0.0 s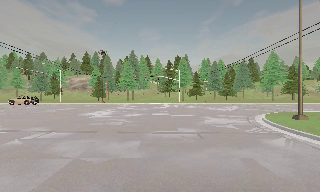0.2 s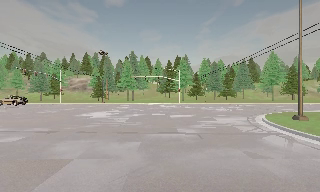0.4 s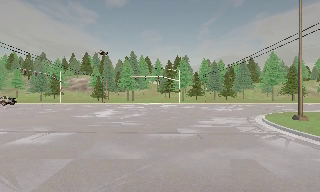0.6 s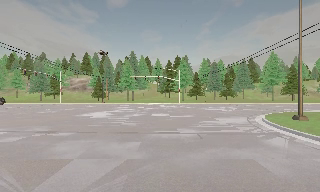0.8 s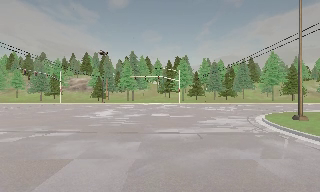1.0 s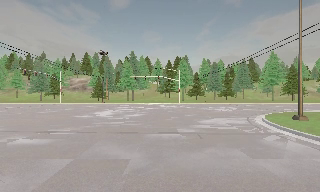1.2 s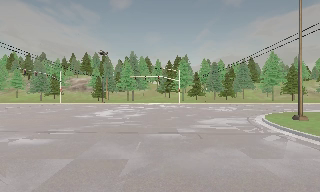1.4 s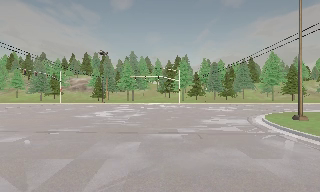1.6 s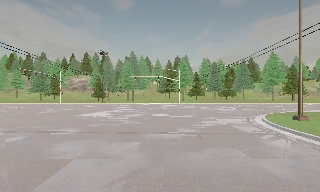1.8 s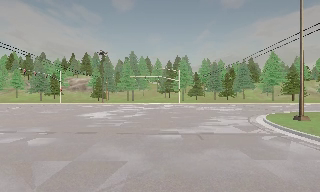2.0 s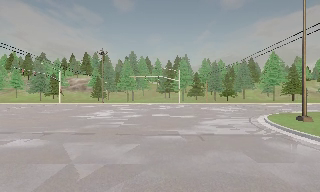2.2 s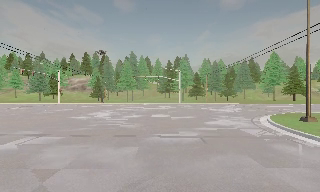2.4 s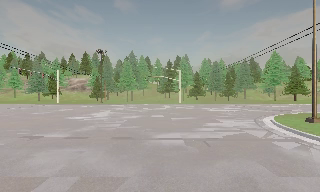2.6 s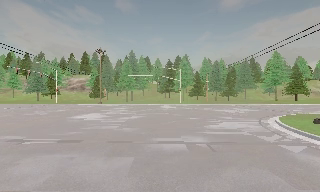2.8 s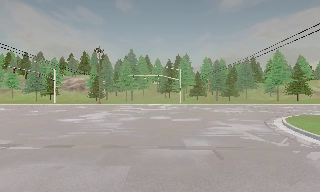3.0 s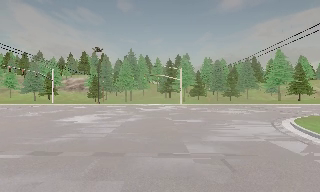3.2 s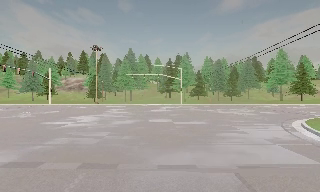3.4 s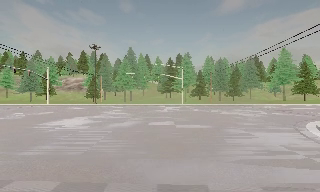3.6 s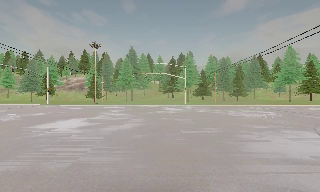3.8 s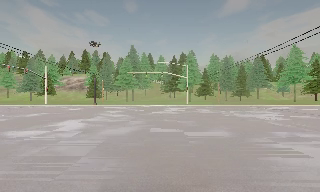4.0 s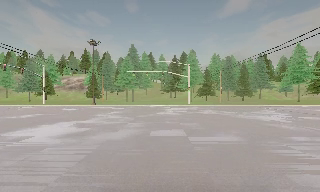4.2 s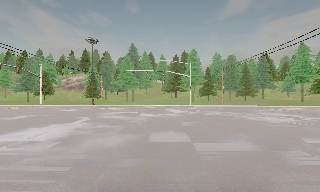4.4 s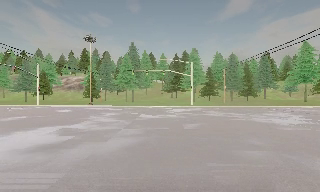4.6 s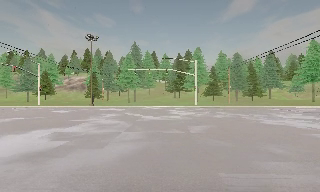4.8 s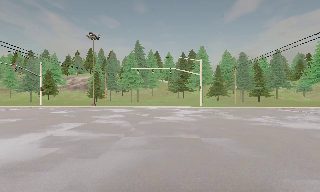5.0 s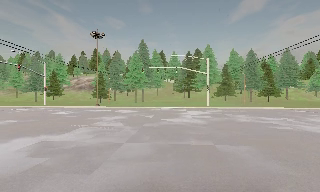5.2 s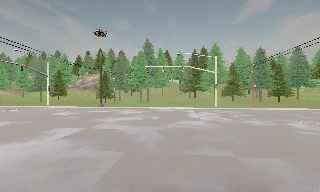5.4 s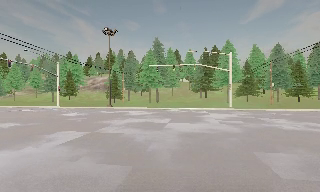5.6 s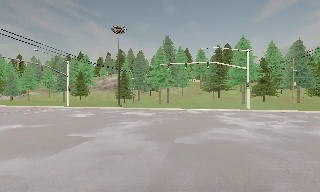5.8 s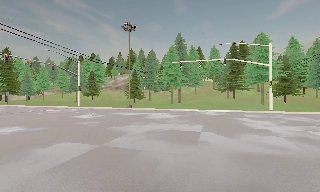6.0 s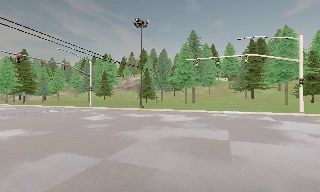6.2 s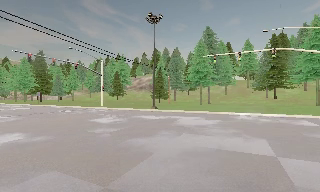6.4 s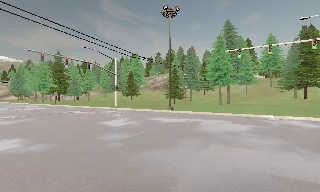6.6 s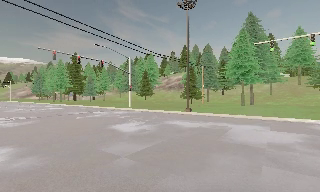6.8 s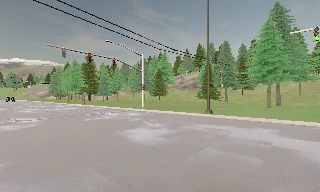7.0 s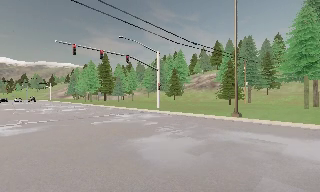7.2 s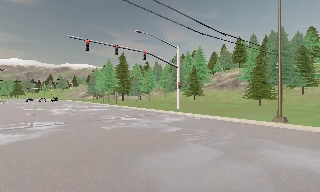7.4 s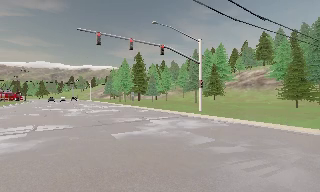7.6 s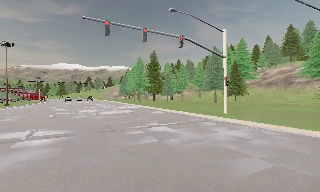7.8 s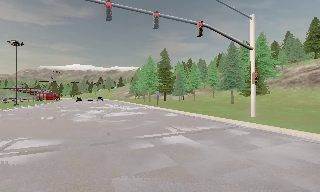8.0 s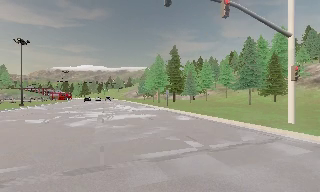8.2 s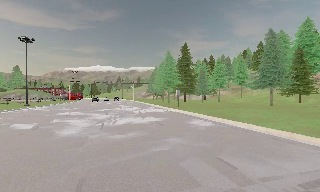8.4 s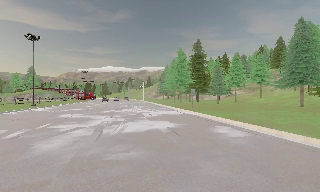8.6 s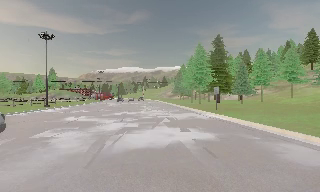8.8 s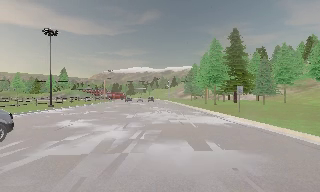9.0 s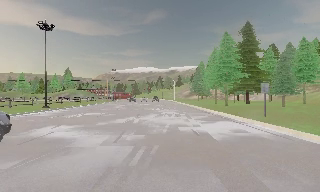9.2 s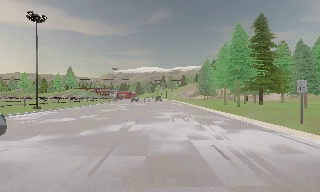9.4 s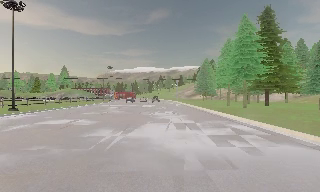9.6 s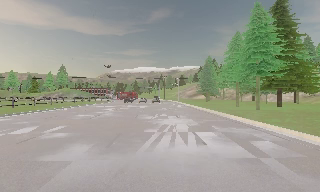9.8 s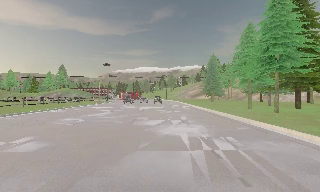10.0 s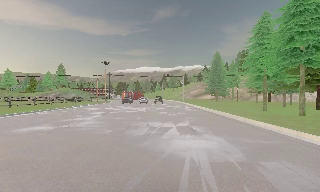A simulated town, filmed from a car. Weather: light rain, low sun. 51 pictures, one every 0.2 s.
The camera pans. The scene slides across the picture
to the right.
The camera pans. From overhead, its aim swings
counterclockwise.
0.0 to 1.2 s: The camera keeps its place and its aim.
1.2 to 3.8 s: The camera travels forward, about 7 m, so what stands in front looms larger. It gains speed.
3.8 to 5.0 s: The camera travels forward, about 5 m, so what stands in front looms larger.
5.0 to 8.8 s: The camera swings to its left by about 80 degrees, and the scene slides to the right. It travels forward, about 35 m. It gains speed.
8.8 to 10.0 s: The camera travels forward, about 16 m, so what stands in front looms larger.
The film runs forward here.
